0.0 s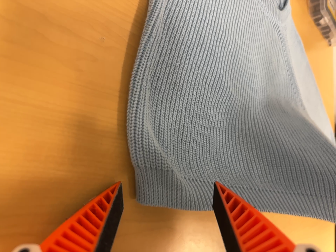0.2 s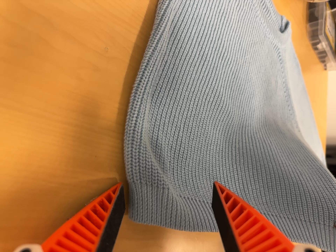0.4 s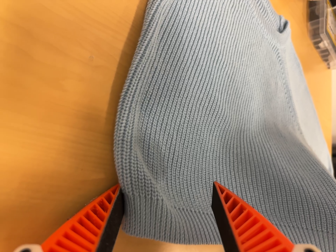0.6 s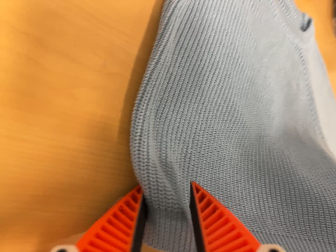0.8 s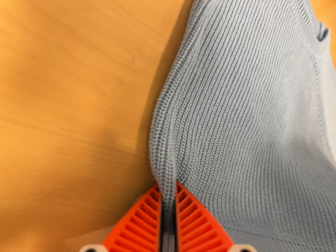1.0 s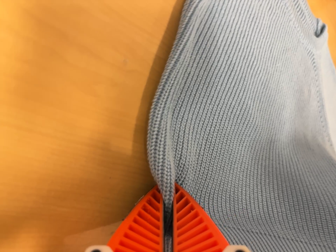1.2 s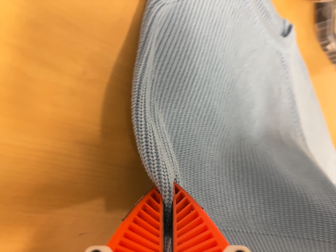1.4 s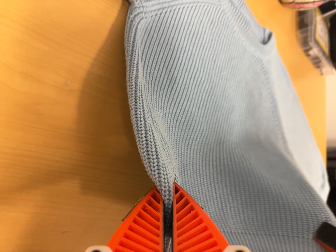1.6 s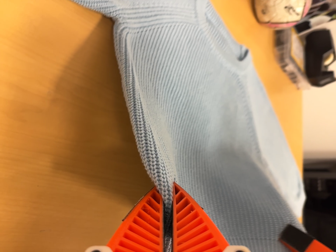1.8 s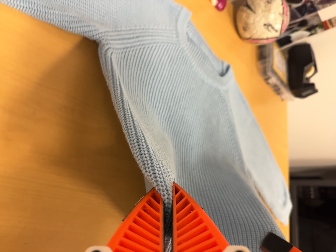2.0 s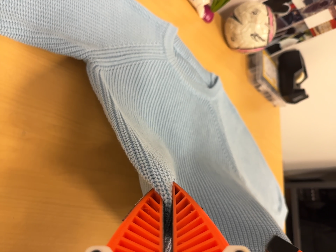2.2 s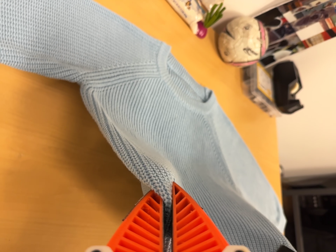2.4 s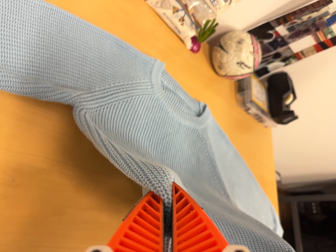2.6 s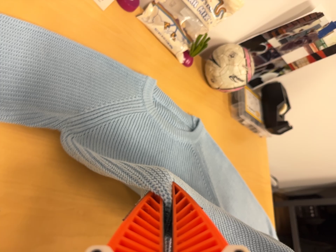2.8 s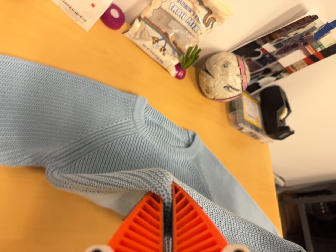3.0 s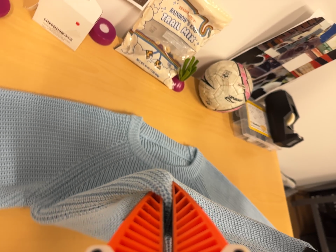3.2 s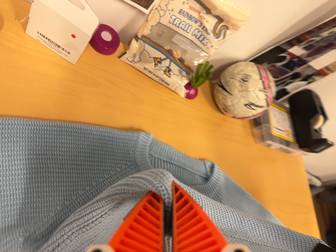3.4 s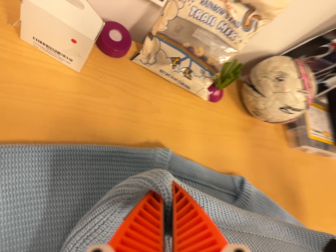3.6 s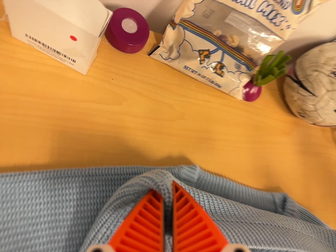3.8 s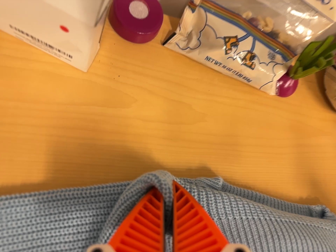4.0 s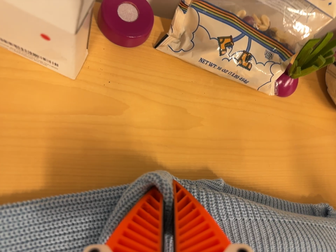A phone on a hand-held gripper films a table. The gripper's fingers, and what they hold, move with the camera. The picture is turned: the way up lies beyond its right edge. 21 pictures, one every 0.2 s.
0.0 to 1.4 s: The camera shifts only a little, or ends up much as it began.
1.4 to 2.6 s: The camera travels to its right, toward the top of its view and backward, about 12 cm, so close, fixed things drift to the left. Its aim tips toward the top of its view by about 10 degrees, and the scene shifts downward.
2.6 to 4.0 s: The camera pans to its left by about 20 degrees. It travels forward and toward the top of its view, about 36 cm, so what stands in front looms larger. Its aim tips toward the bottom of its view by about 10 degrees. It rolls about its line of sight by about 10 degrees, and the scene rotates counterclockwise.
The film runs forward here.
